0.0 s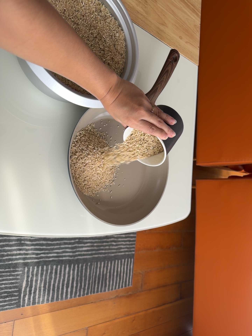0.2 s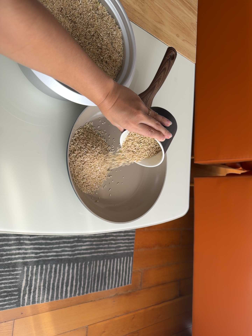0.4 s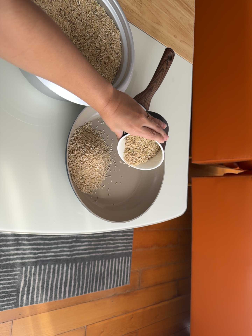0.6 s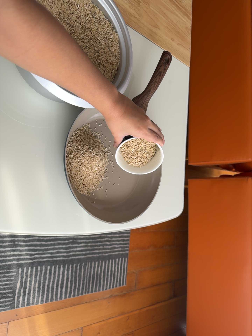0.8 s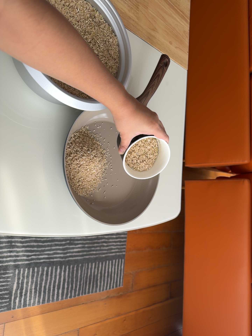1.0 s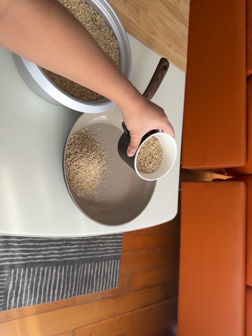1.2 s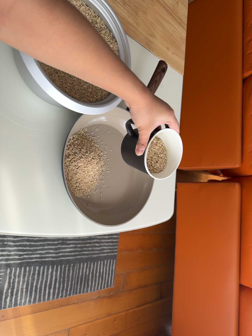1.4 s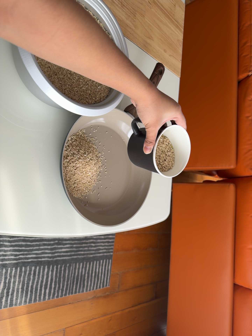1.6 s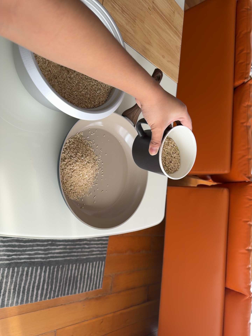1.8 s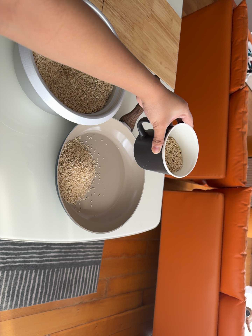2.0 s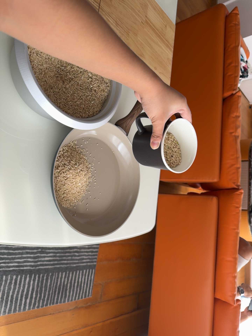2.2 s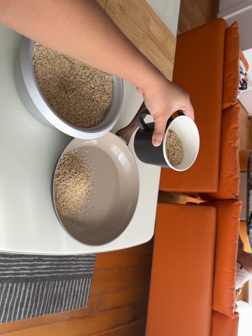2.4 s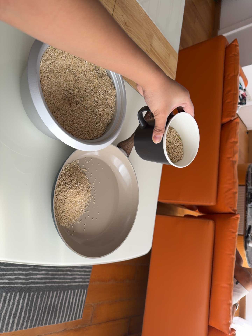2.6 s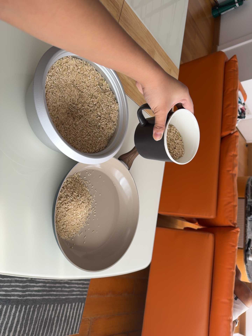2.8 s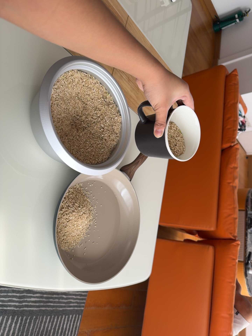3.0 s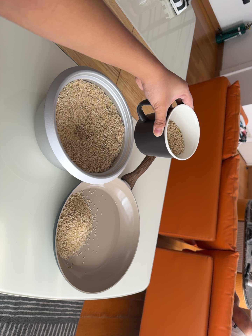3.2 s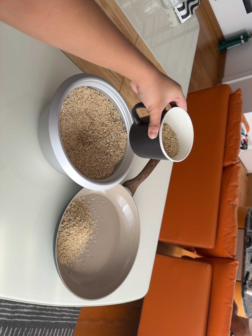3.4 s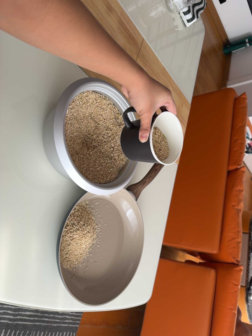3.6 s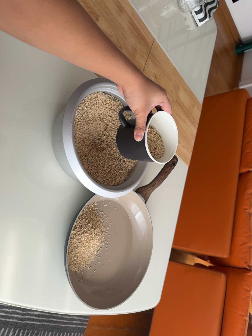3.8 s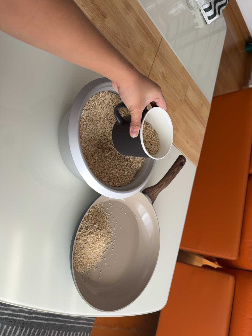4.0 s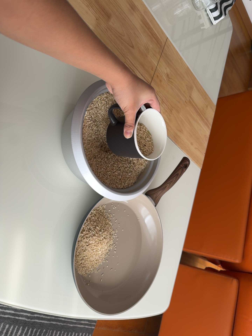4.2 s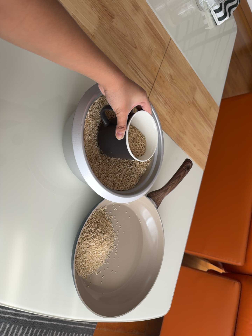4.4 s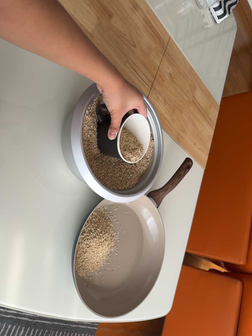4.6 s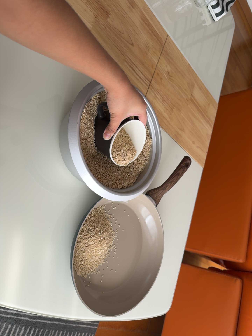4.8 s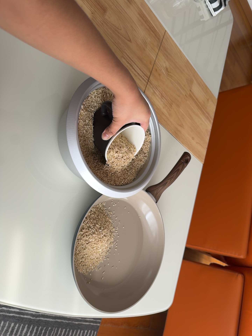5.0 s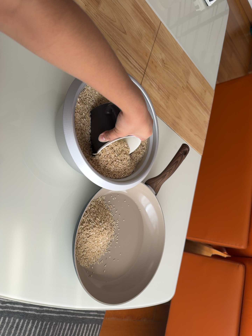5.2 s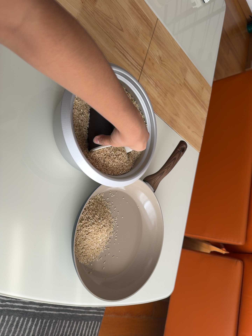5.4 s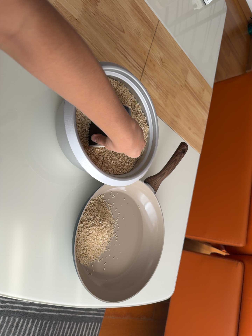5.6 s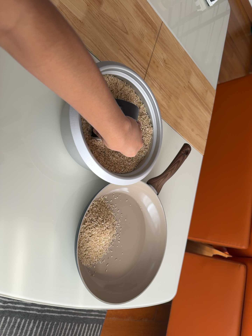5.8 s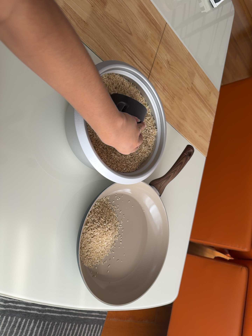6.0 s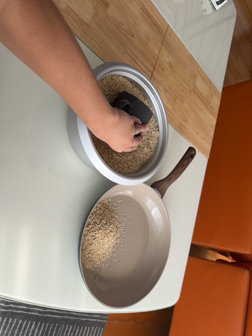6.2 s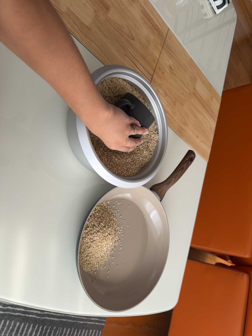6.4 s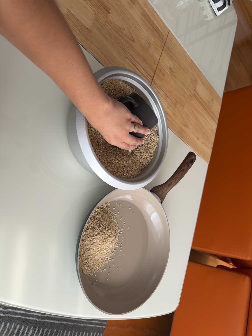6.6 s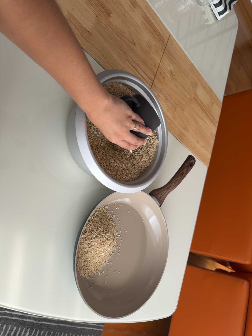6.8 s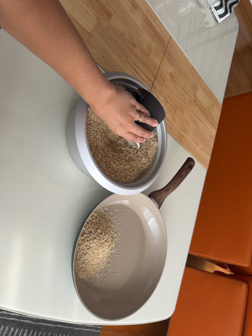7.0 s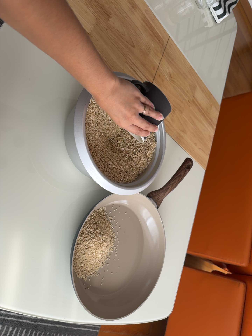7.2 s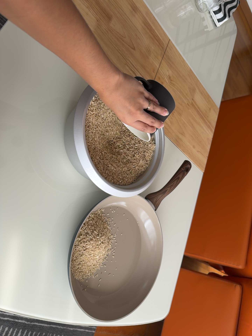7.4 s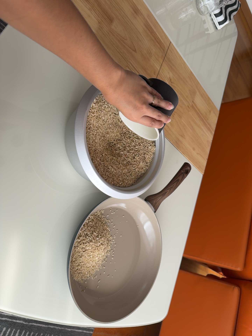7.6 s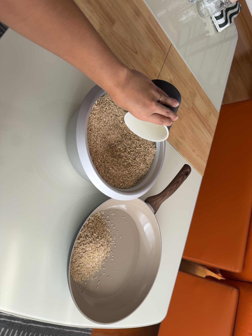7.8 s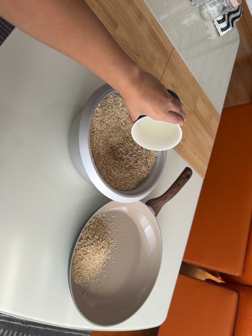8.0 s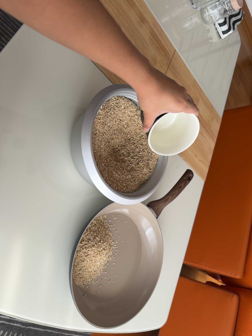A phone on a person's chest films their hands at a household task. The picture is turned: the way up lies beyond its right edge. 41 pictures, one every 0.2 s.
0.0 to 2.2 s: The camera travels backward, about 7 cm, so what stands in front gets smaller.
2.2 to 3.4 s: The camera's aim tips toward the top of its view by about 10 degrees, and the scene shifts downward.
3.4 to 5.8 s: The camera shifts only a little, or ends up much as it began.
5.8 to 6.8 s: The camera keeps its place and its aim.
6.8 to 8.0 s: The camera shifts only a little, or ends up much as it began.
The film runs backward here.
